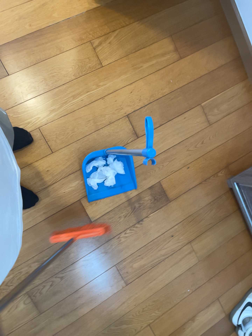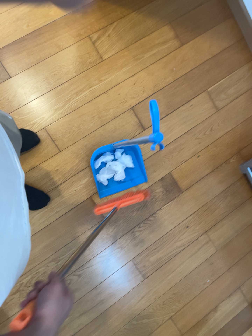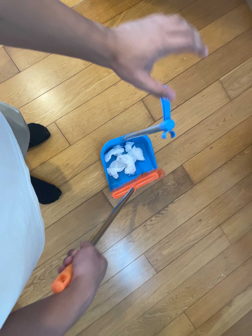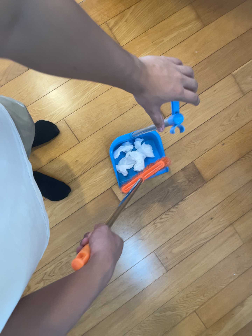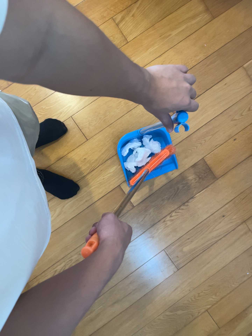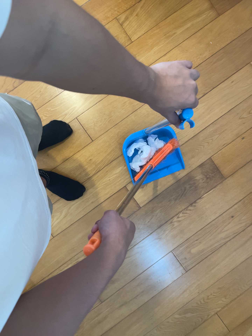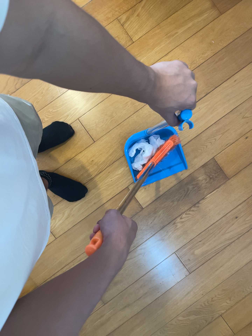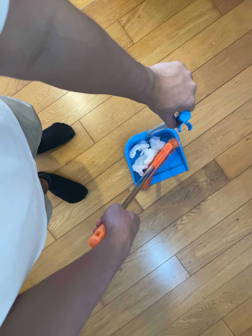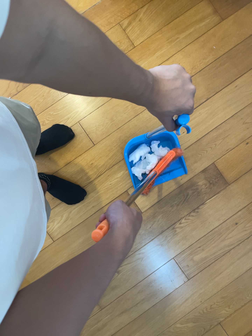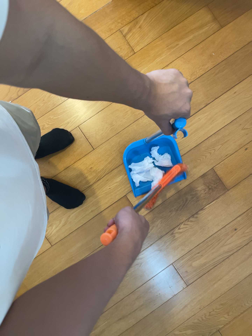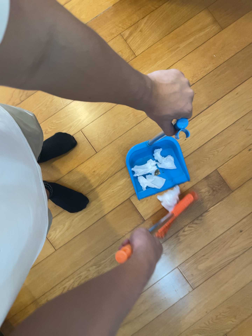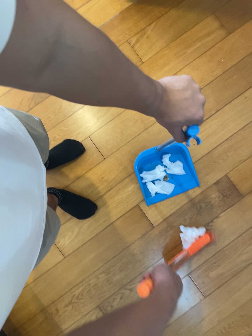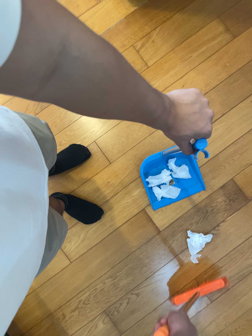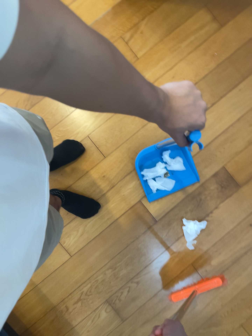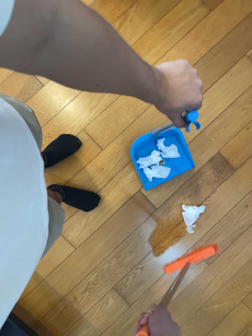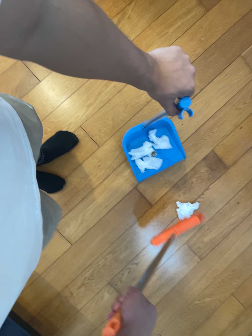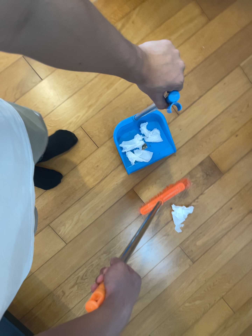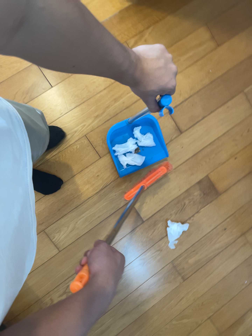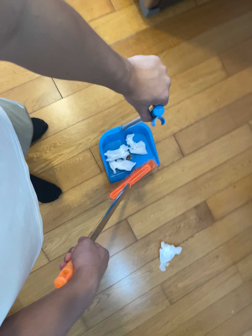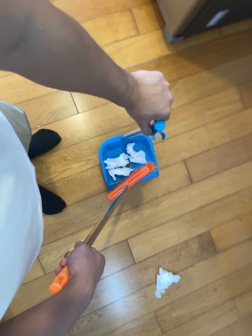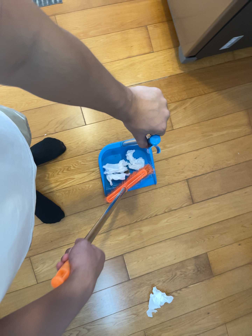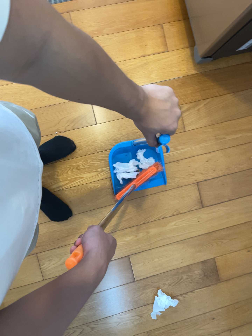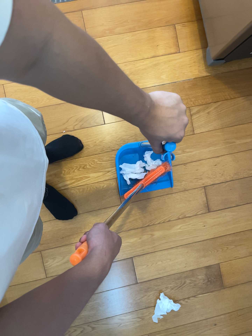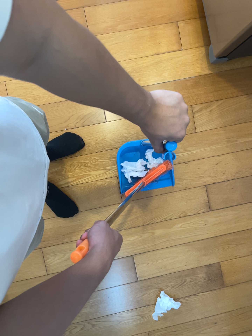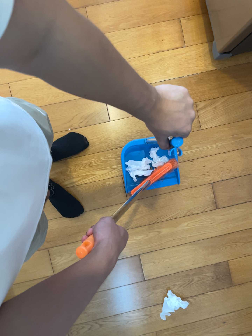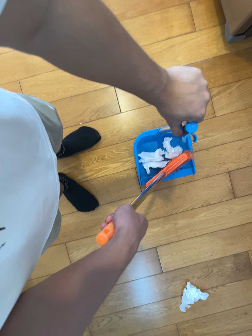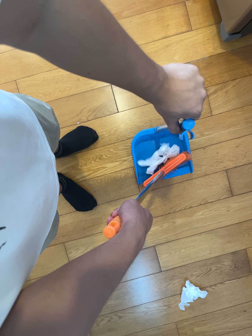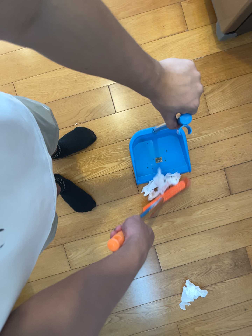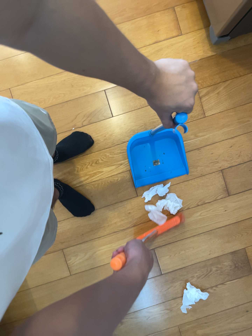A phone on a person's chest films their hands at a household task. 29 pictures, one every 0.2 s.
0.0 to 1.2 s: The scene slides to the right, as the camera pans about 15 degrees to its left. It travels forward and to its right, about 10 cm, so what stands in front looms larger.
1.2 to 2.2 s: The camera shifts only a little, or ends up much as it began.
2.2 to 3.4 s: The camera pans to its right by about 10 degrees. It travels to its left, about 22 cm.
3.4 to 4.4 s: The camera travels toward the top of its view, about 18 cm, so close, fixed things drift downward. It rolls about its line of sight by about 20 degrees, and the scene rotates clockwise.
4.4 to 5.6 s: The camera shifts only a little, or ends up much as it began.
The film runs backward here.
